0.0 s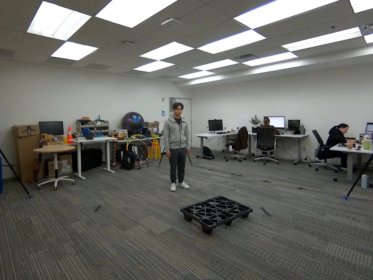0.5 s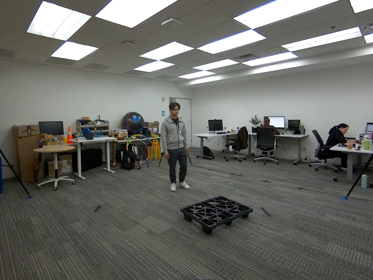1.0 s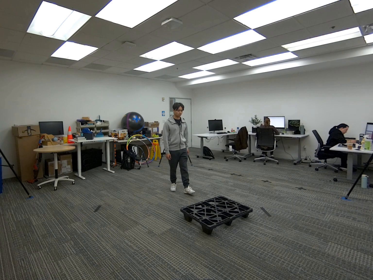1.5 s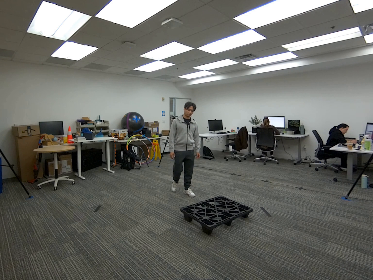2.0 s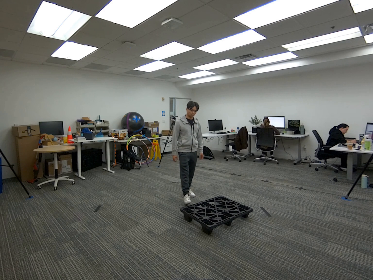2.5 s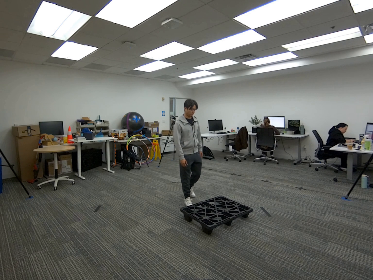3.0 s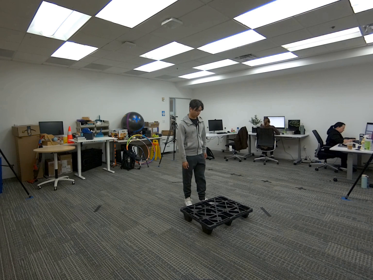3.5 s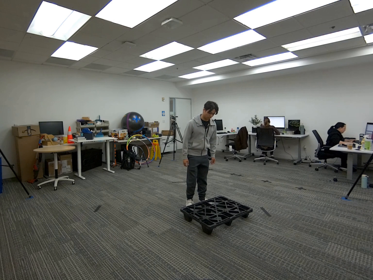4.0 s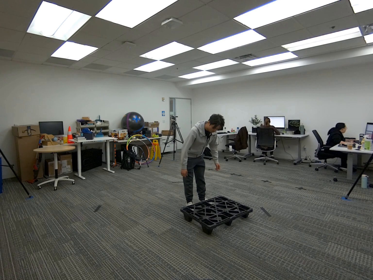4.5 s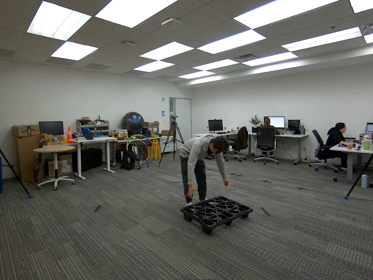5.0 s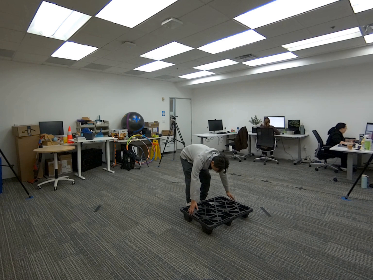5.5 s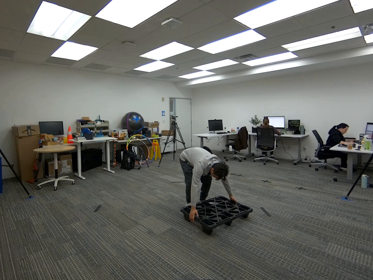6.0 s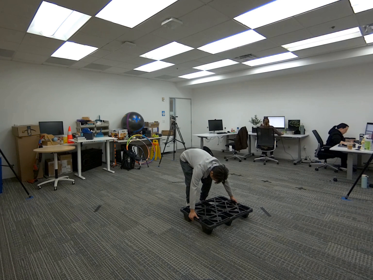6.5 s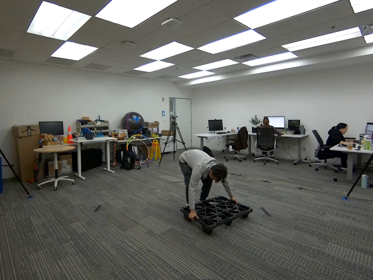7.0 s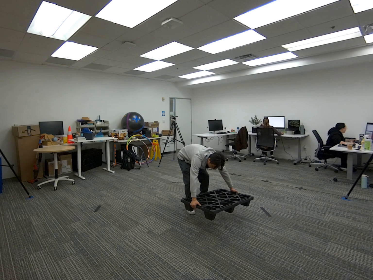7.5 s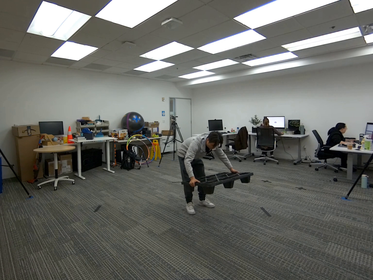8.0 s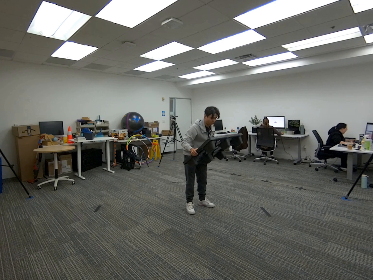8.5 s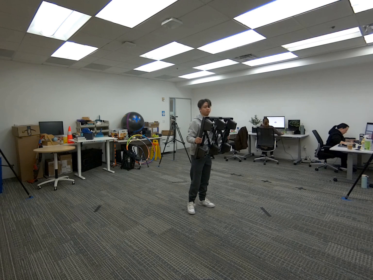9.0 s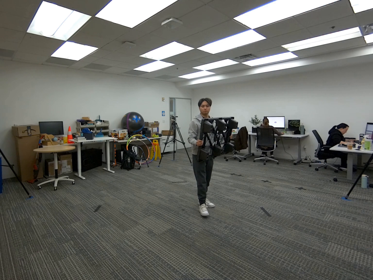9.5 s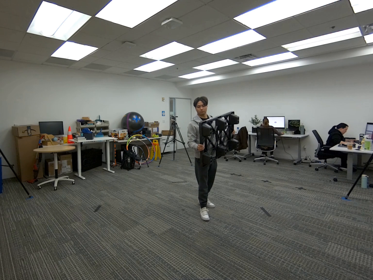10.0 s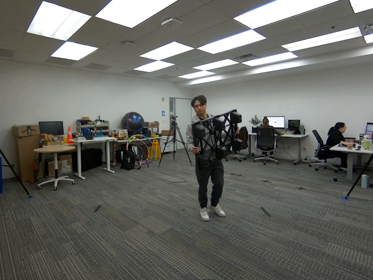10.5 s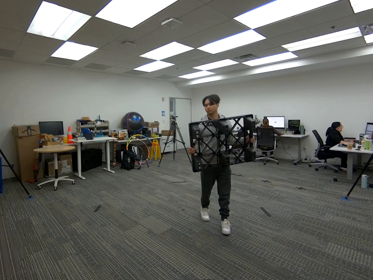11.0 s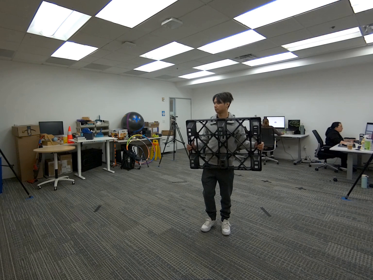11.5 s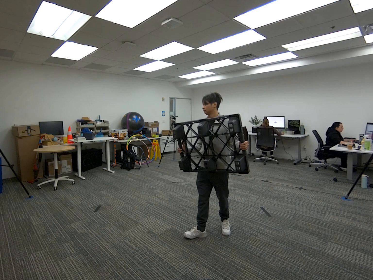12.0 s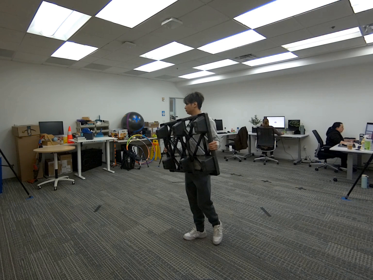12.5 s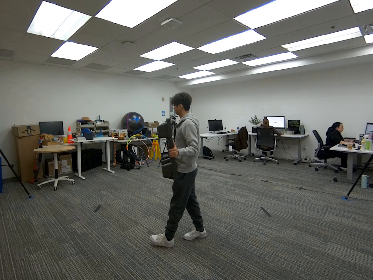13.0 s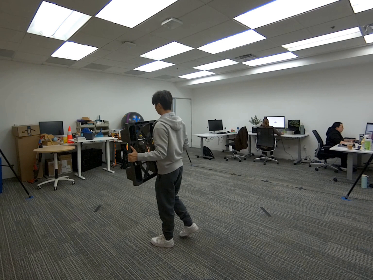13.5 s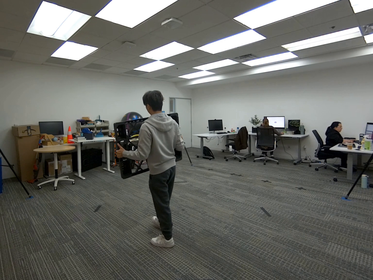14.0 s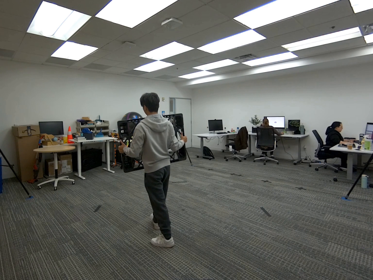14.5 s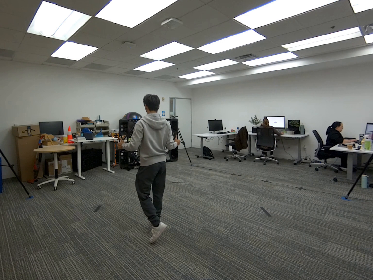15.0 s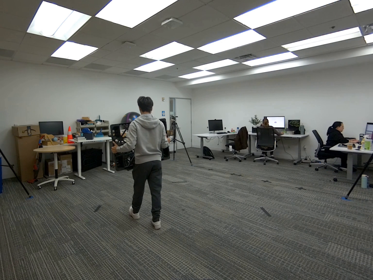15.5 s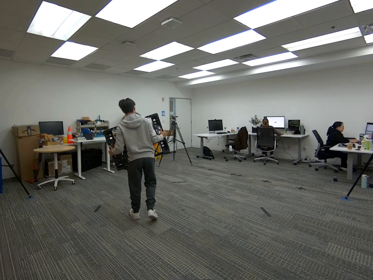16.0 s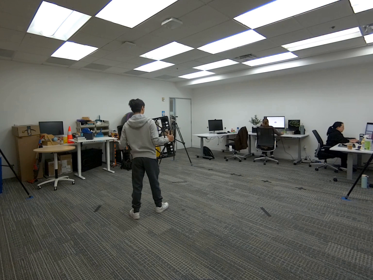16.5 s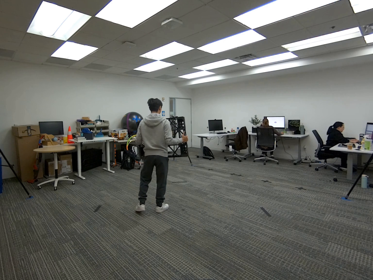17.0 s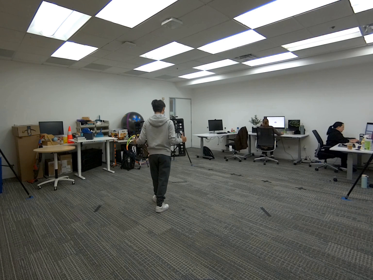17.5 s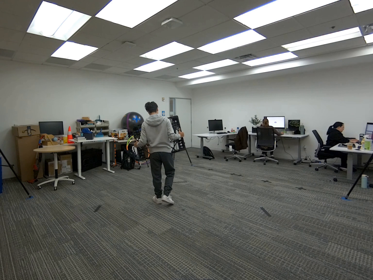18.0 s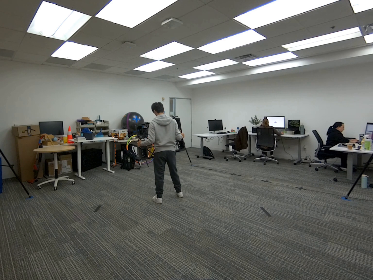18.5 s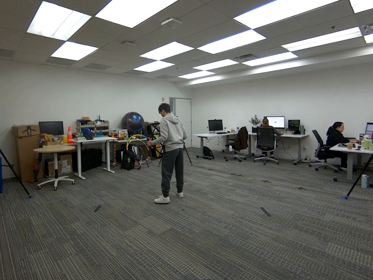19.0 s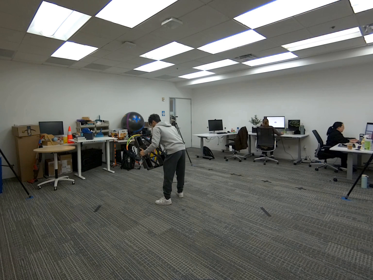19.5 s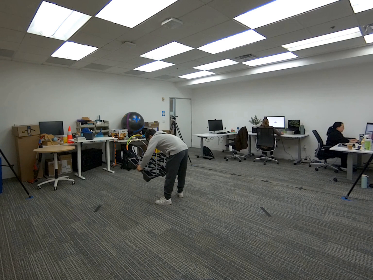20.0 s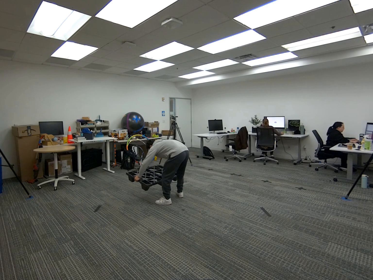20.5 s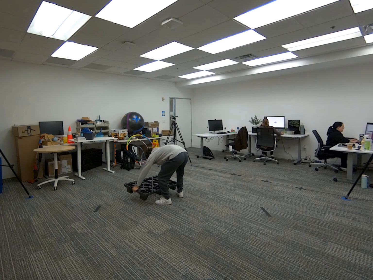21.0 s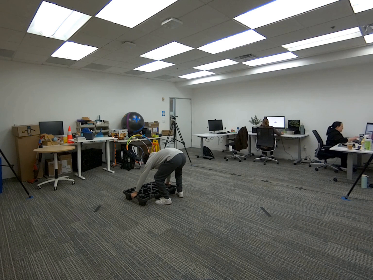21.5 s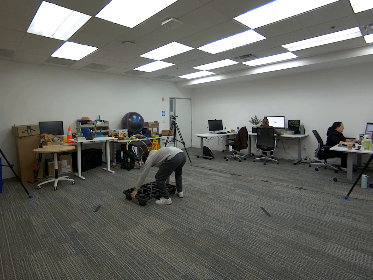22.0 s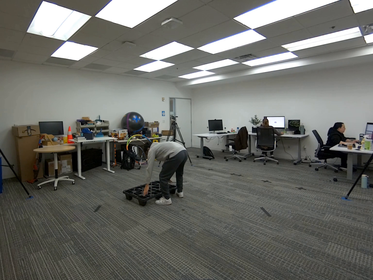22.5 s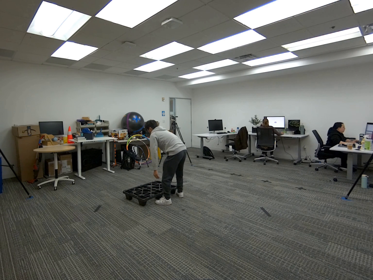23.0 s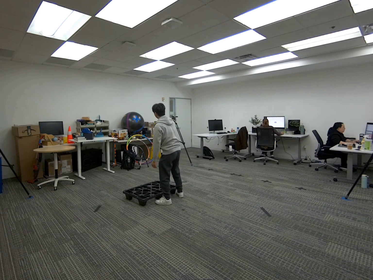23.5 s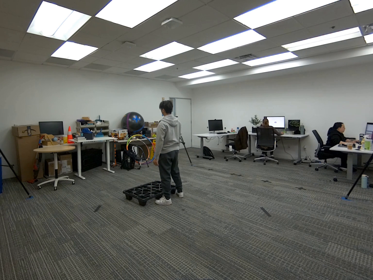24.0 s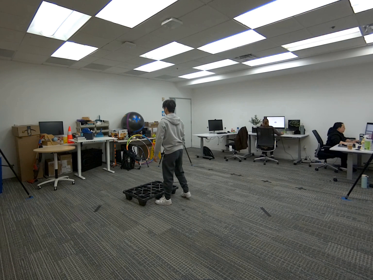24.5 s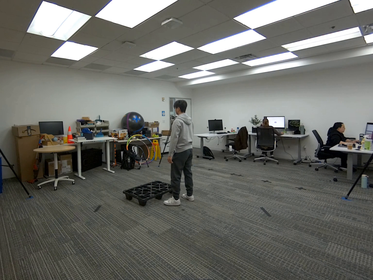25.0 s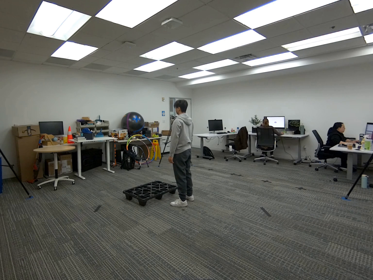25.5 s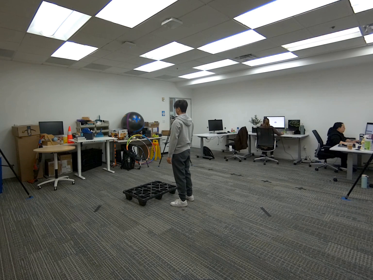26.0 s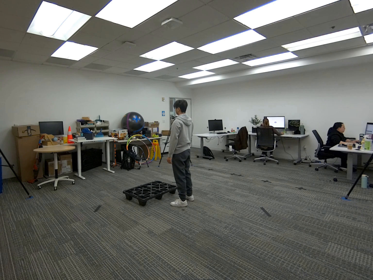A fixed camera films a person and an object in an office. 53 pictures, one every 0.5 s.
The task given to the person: Walk over to the platform on the ground and lift the platform using both hands and place in a different spot on the ground.
